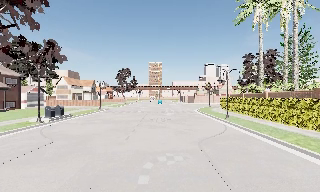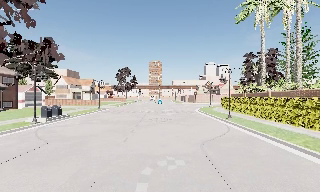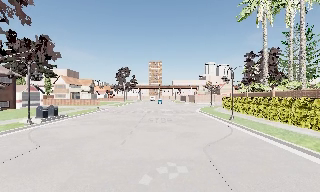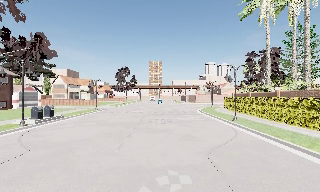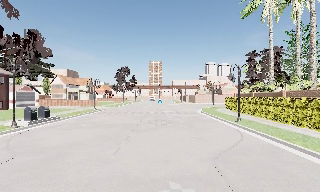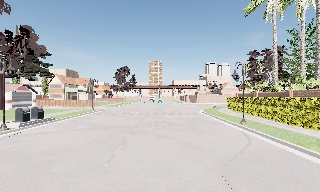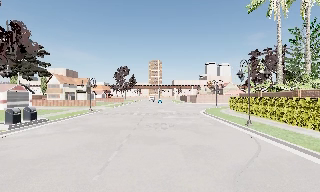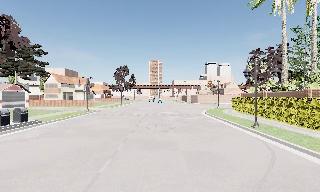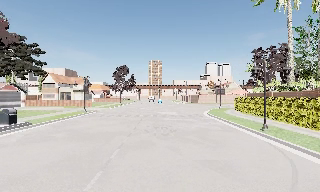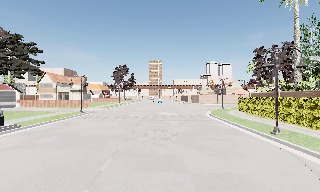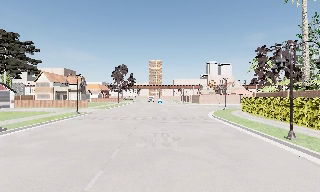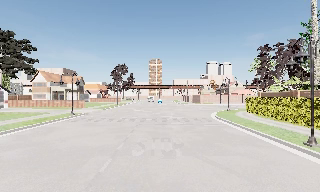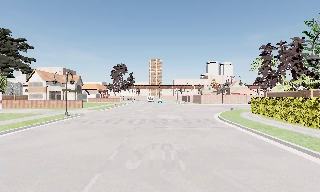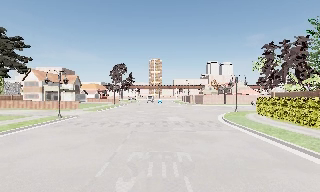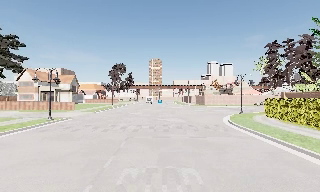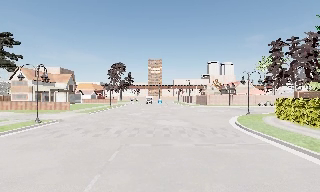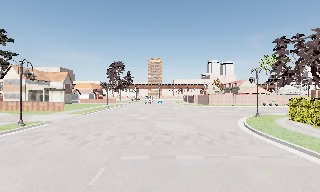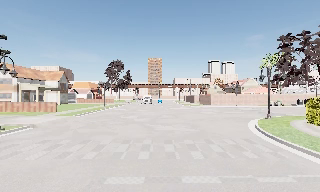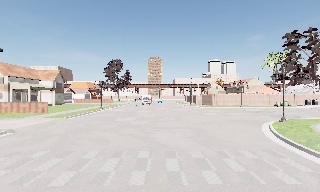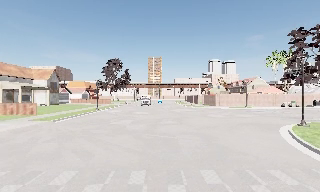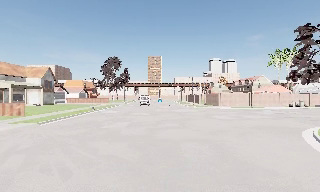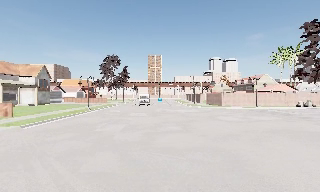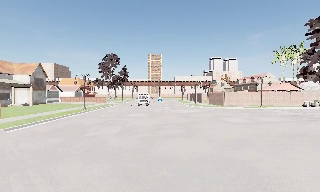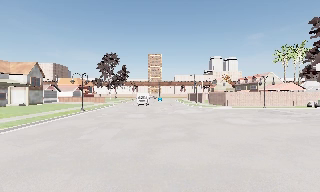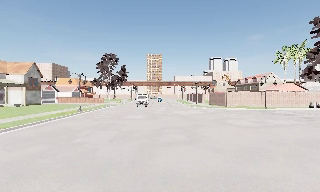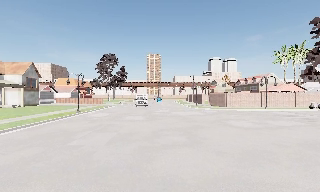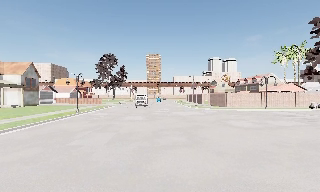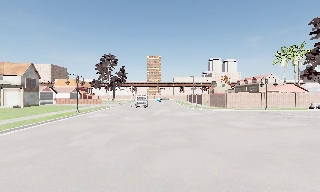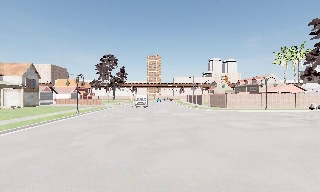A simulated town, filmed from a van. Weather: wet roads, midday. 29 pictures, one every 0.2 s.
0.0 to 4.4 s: The camera travels forward, about 25 m, so what stands in front looms larger. It gains speed.
4.4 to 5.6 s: The camera travels forward, about 1.5 m, so what stands in front looms larger. It loses speed.
The film runs forward here.
